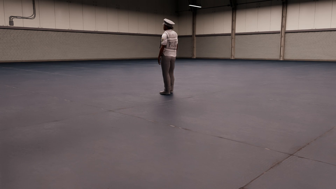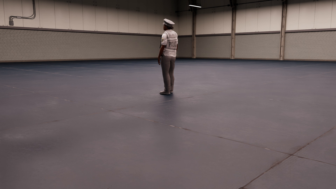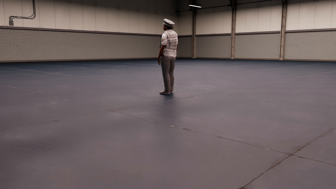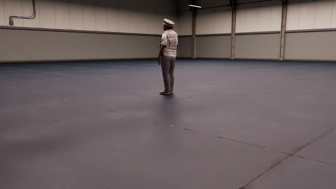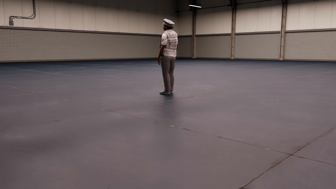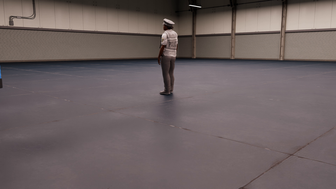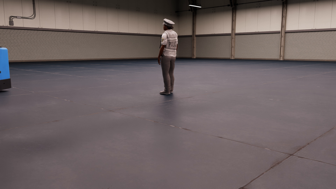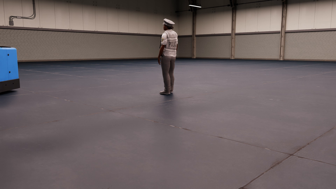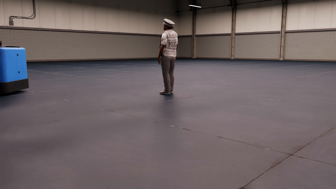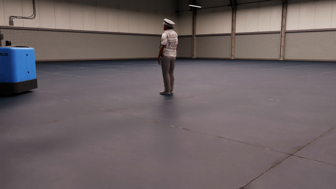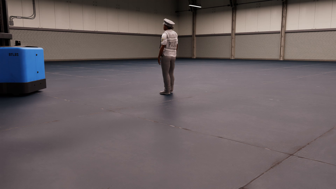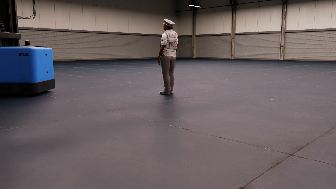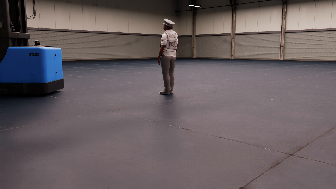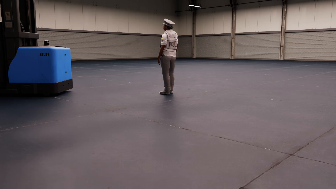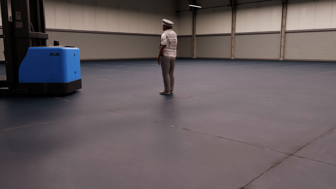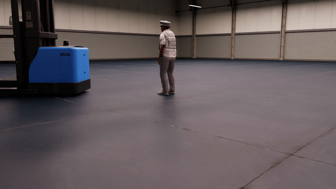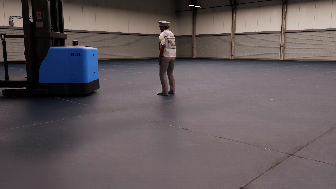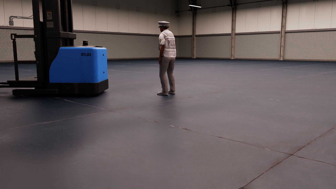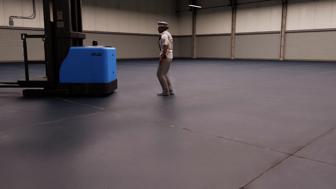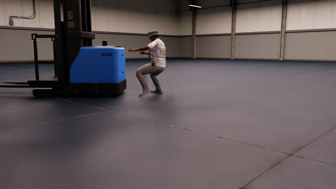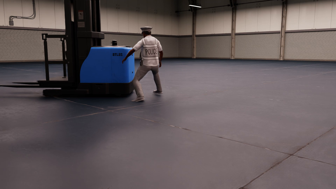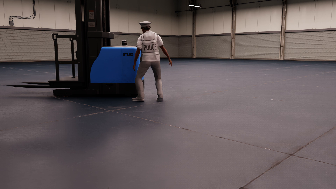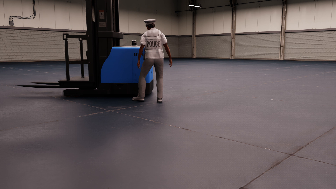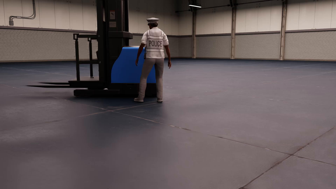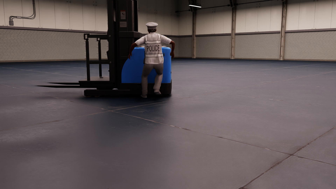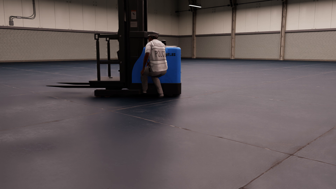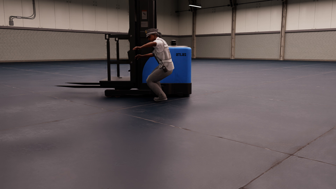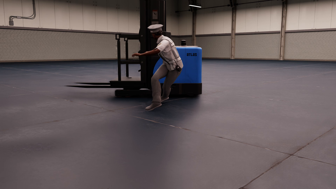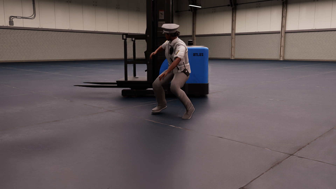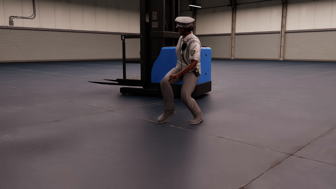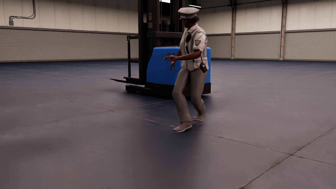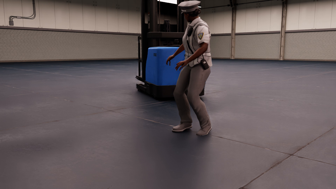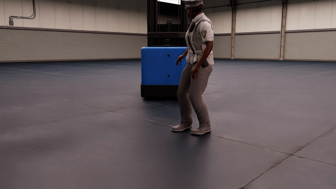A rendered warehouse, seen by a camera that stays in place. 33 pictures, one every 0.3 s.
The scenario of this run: Near miss between a forklift and a person.
